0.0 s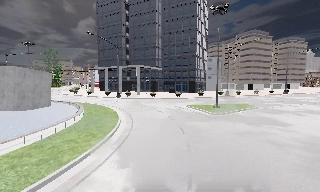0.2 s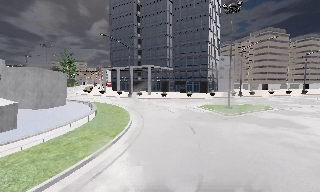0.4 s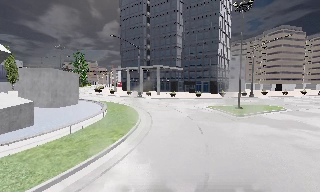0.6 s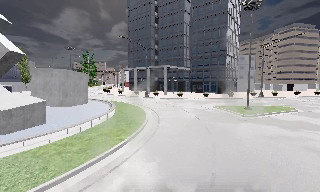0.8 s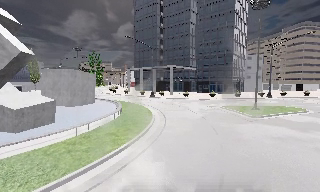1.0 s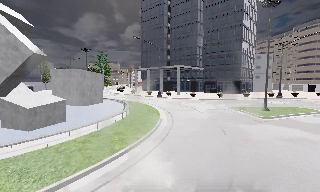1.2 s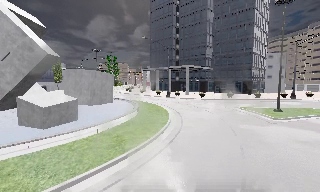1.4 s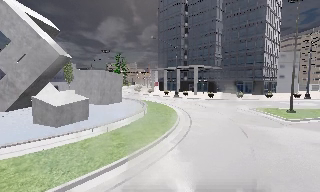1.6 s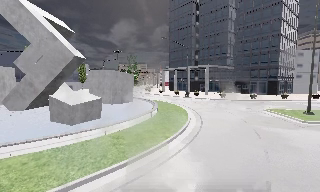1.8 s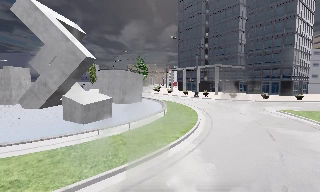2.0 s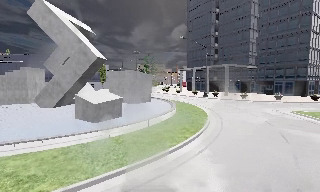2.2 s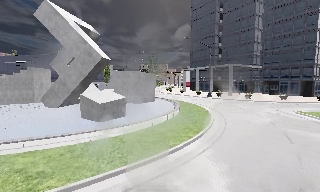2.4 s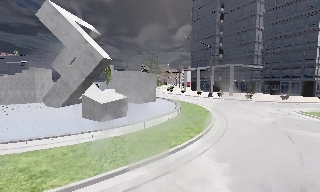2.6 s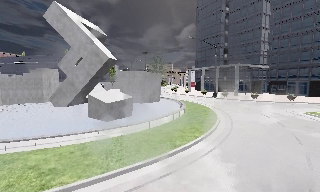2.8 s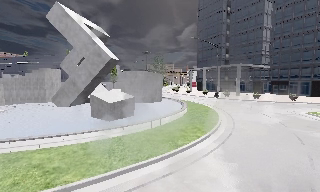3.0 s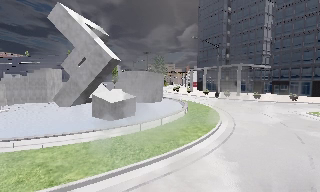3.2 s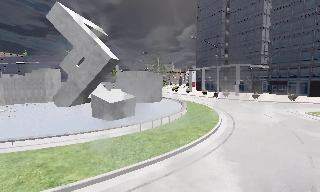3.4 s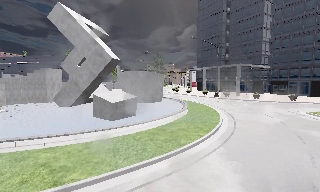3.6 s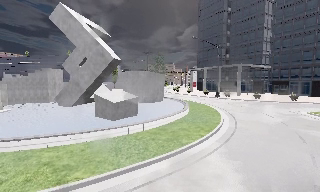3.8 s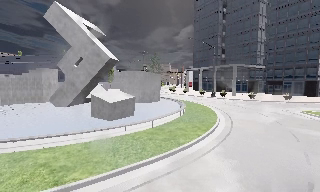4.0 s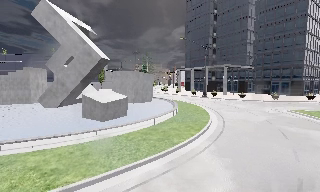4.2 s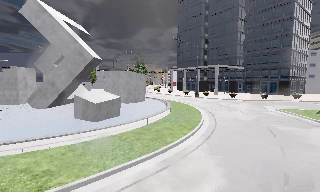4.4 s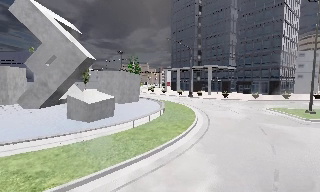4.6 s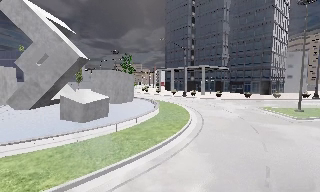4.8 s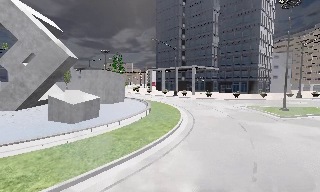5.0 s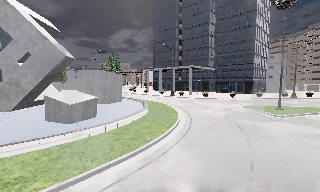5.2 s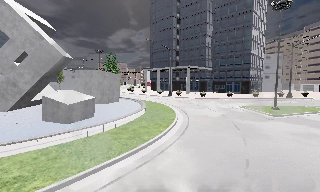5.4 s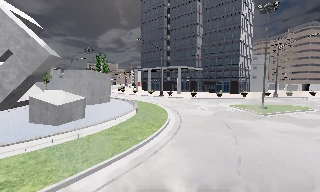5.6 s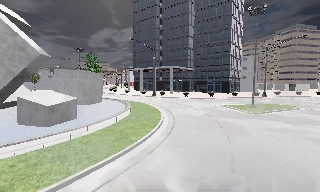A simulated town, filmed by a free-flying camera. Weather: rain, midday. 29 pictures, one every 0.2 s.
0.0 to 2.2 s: The camera pans to its left, which is counterclockwise from overhead, by about 30 degrees. It travels backward, about 1 m.
2.2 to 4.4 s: The camera travels to its left, about 1 m.
4.4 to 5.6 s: The camera swings to its right by about 15 degrees, and the scene slides to the left.
The film runs backward here.
